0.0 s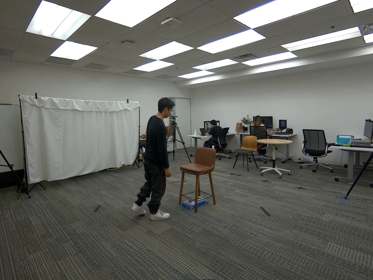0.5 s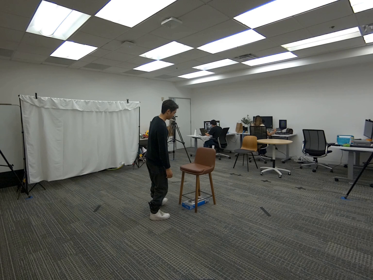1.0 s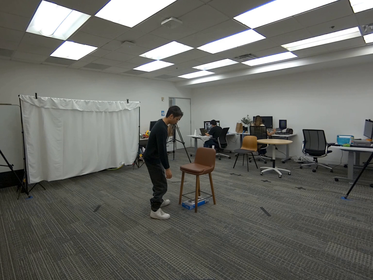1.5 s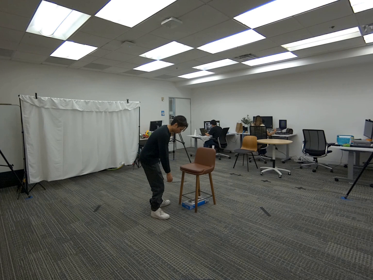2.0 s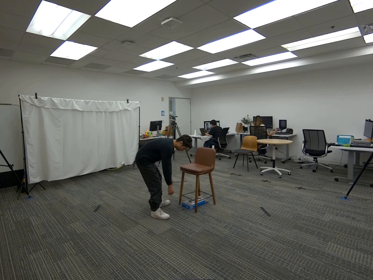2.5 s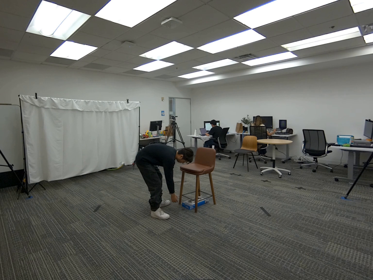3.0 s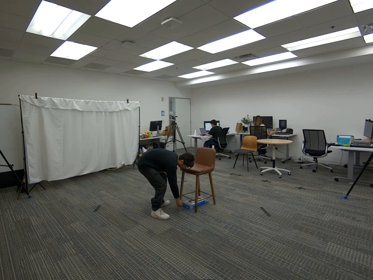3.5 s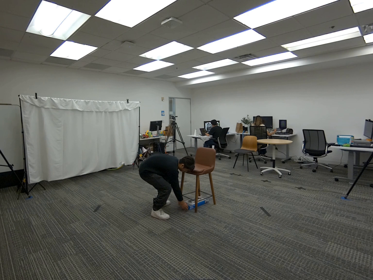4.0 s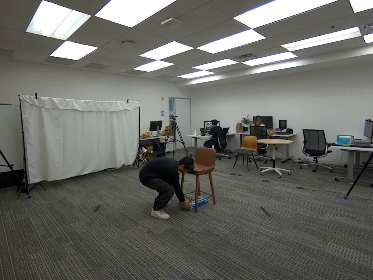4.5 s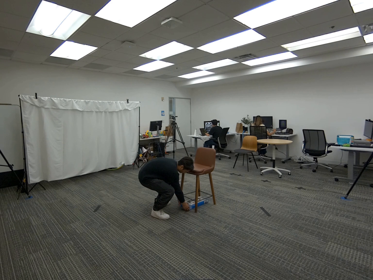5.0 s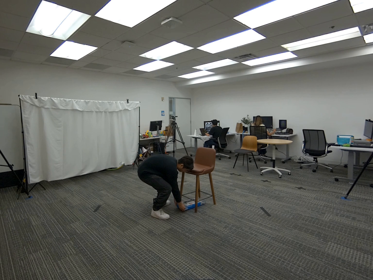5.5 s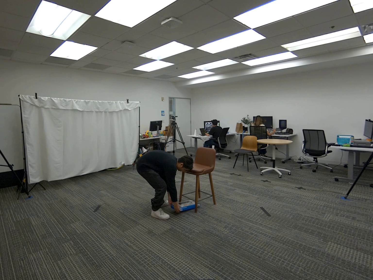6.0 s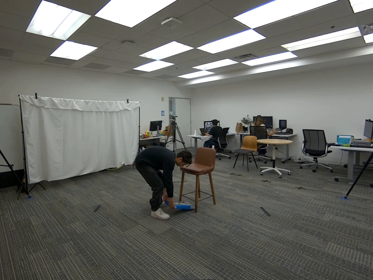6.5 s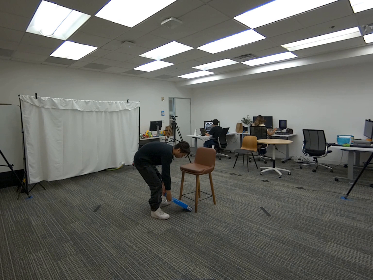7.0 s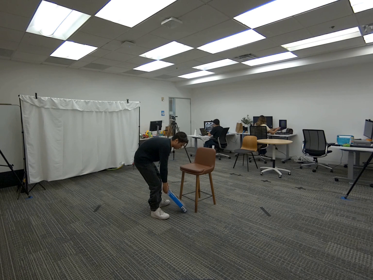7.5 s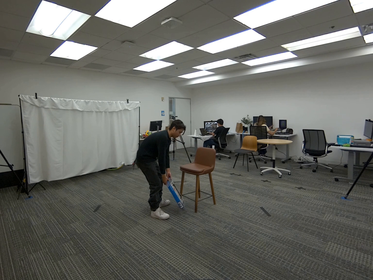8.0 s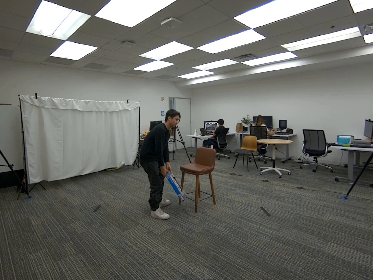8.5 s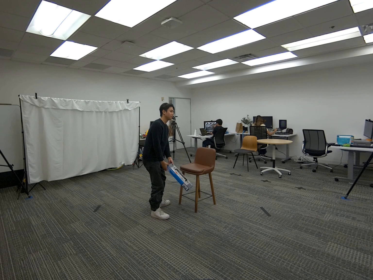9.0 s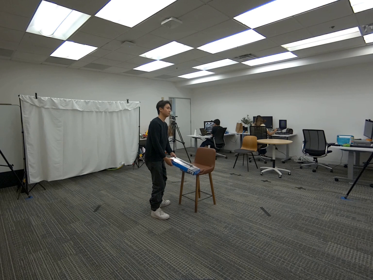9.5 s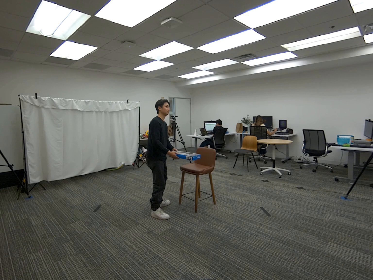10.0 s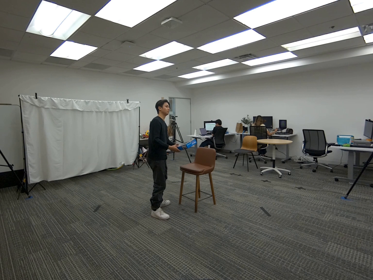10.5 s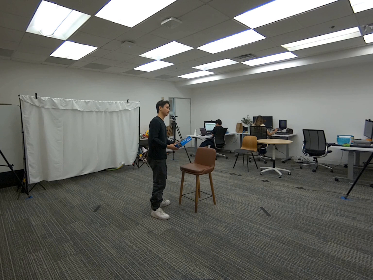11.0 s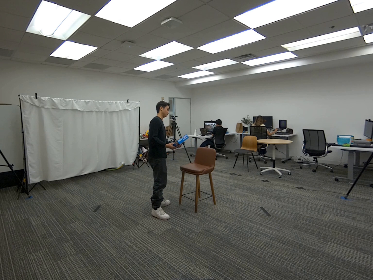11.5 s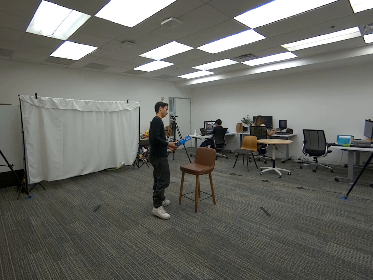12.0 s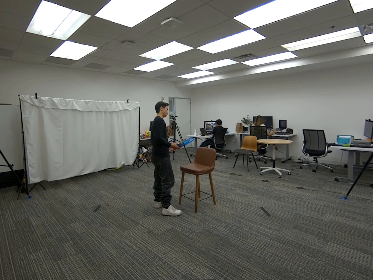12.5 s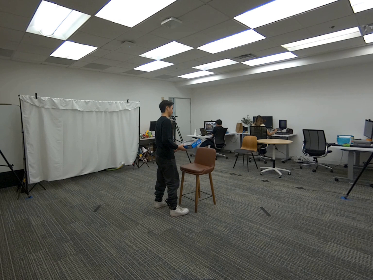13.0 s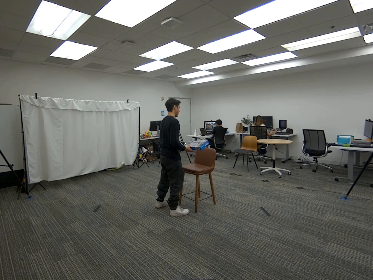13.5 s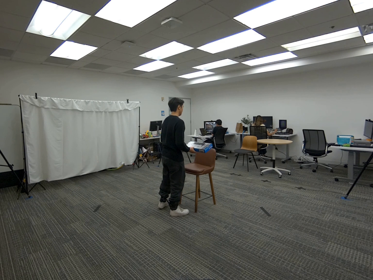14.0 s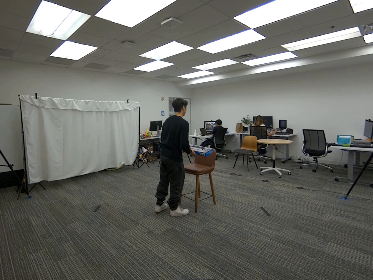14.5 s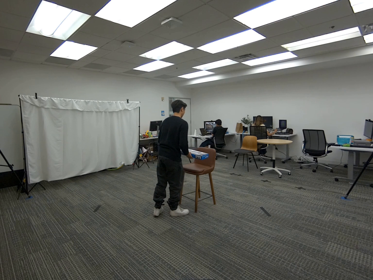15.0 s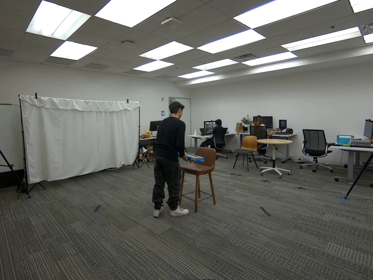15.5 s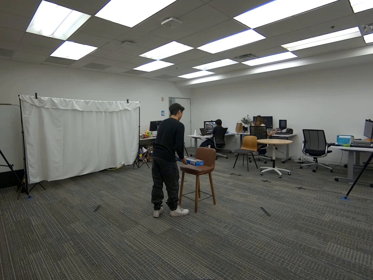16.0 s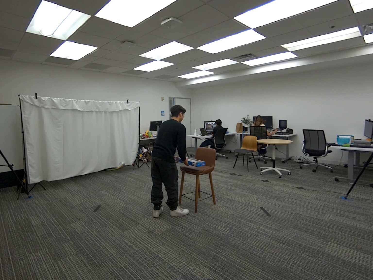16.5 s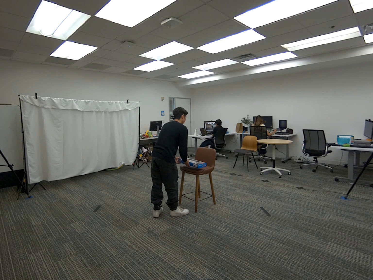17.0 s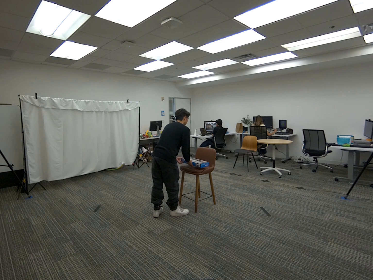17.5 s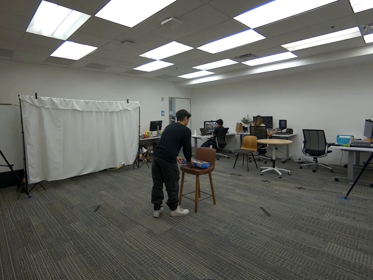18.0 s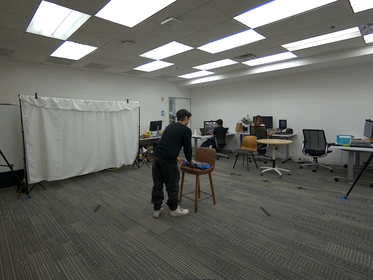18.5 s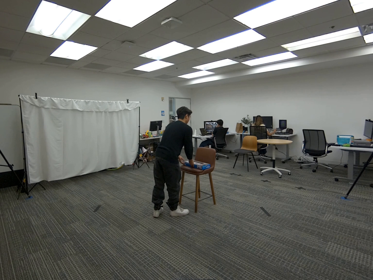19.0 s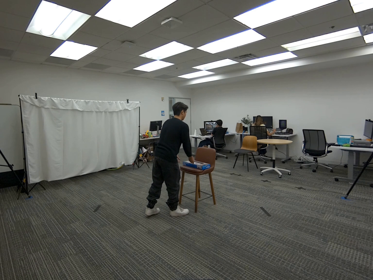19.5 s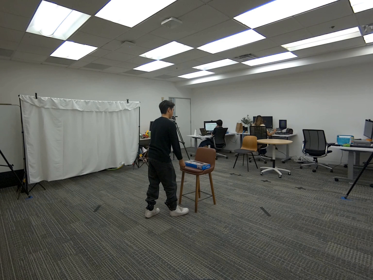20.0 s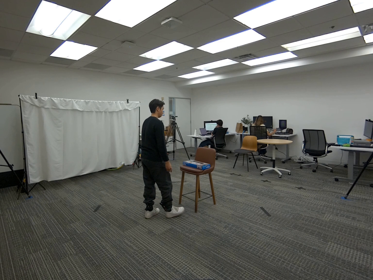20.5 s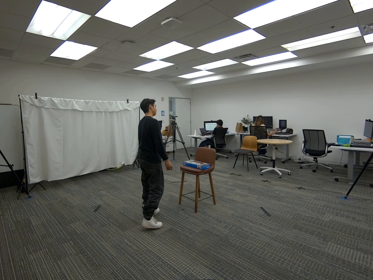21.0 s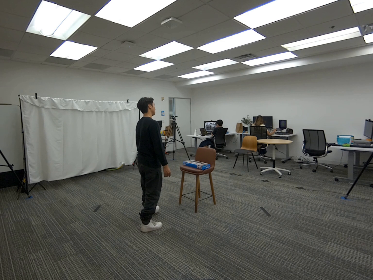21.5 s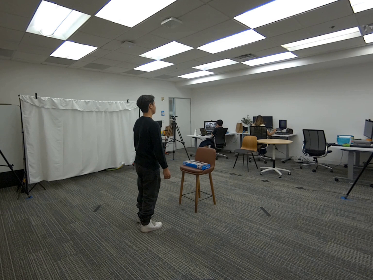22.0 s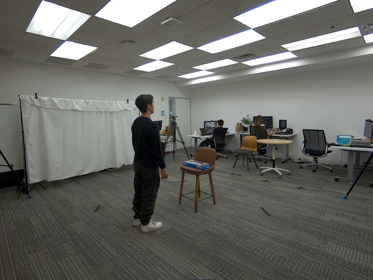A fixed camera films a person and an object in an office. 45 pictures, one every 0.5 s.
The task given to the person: Walk to the keyboard box underneath the tall bar stool and pick up the keyboard box and place the box on the seat of the tall bar stool.
